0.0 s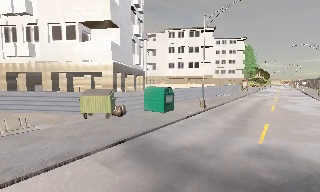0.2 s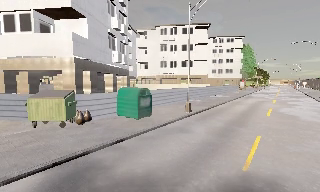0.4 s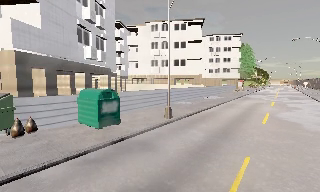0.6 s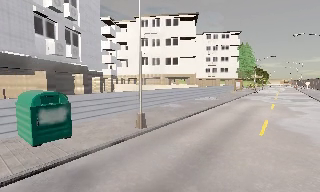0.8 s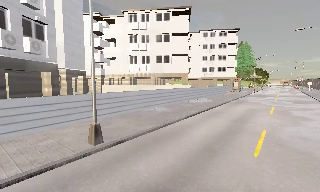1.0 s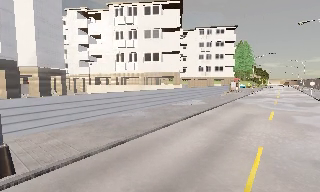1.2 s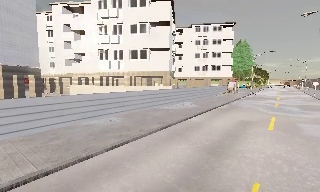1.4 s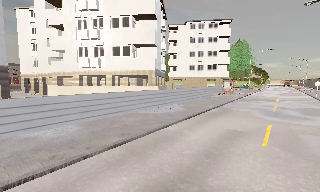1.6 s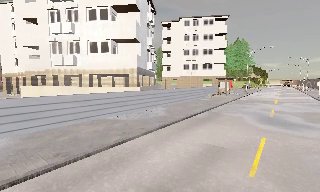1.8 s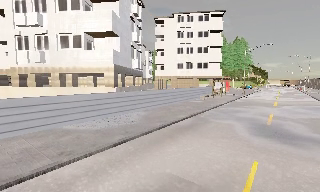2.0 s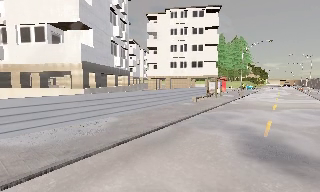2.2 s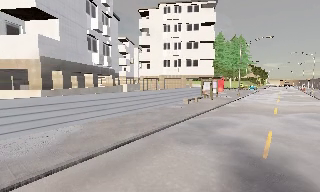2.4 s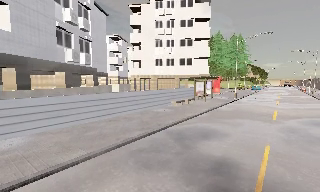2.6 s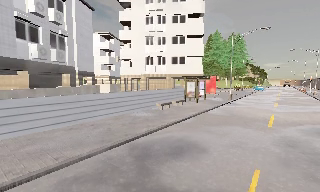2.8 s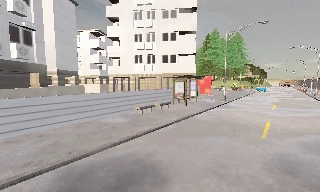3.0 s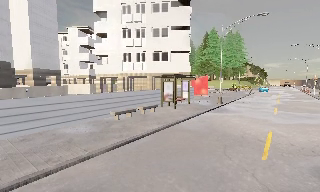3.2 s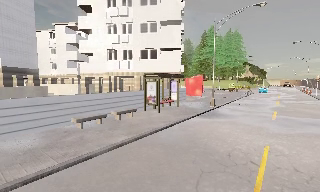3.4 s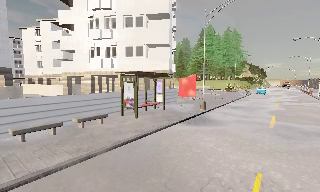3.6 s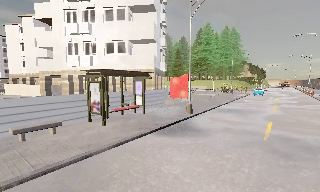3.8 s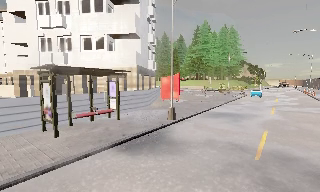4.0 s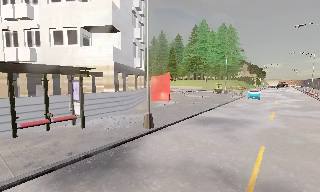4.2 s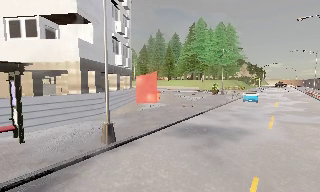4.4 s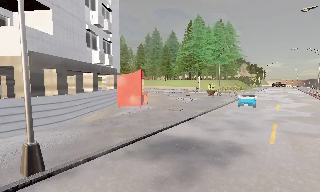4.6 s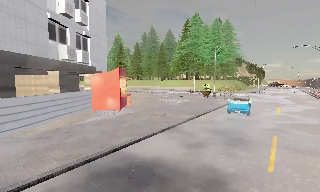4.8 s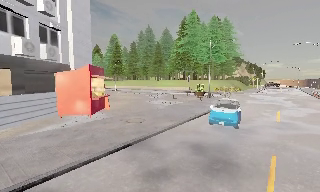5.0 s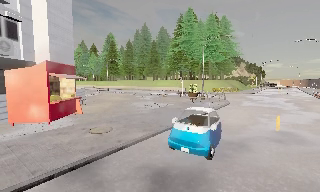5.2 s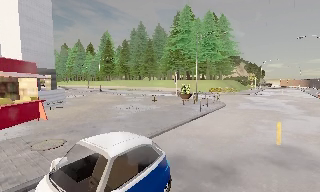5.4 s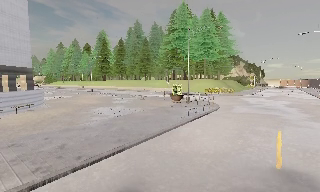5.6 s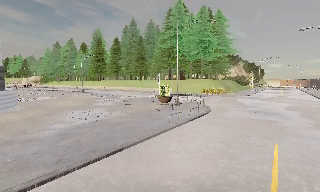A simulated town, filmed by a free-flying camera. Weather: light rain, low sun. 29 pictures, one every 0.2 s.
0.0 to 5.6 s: The camera travels forward and to its right, about 60 m, so what stands in front looms larger.
The film runs forward here.
